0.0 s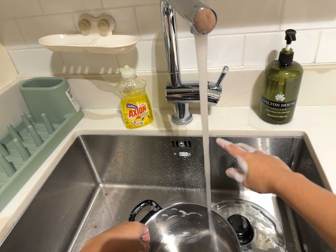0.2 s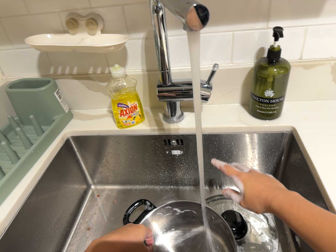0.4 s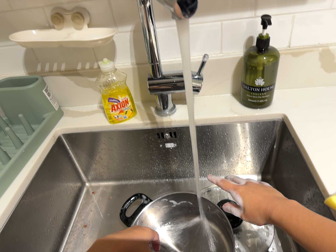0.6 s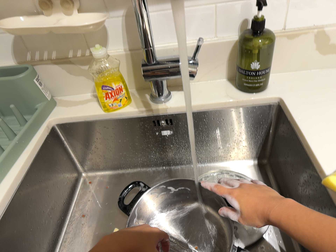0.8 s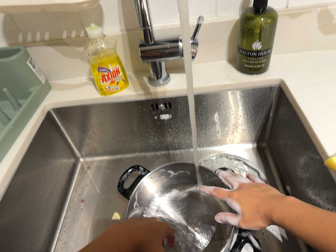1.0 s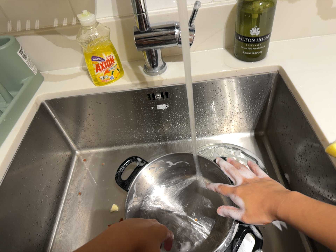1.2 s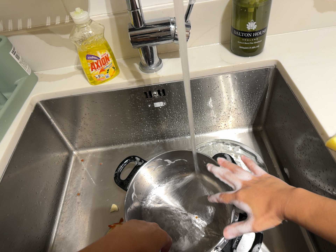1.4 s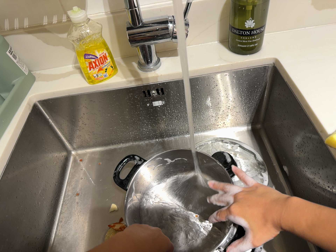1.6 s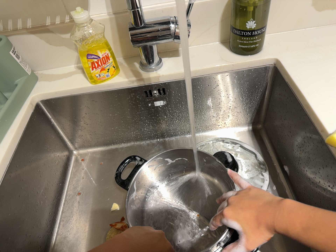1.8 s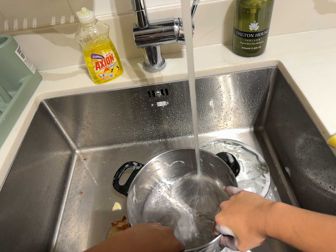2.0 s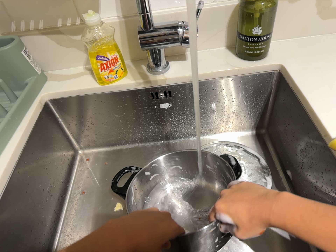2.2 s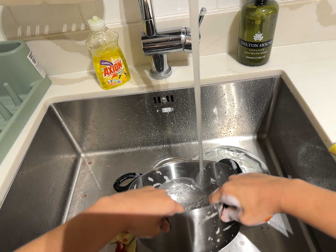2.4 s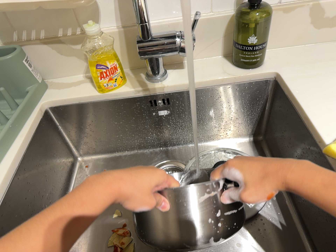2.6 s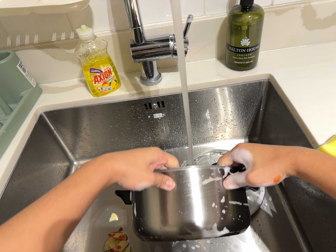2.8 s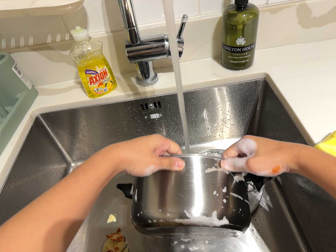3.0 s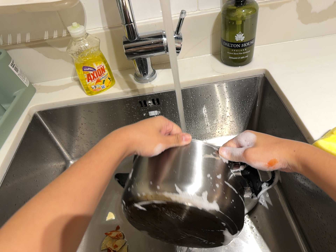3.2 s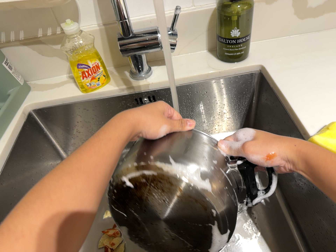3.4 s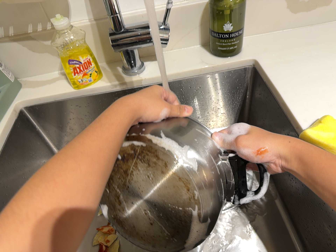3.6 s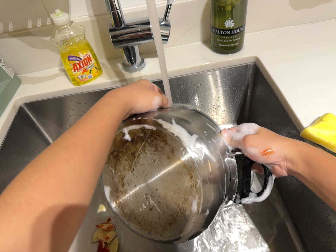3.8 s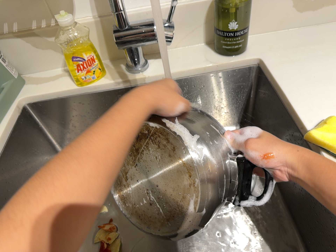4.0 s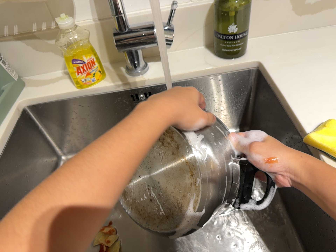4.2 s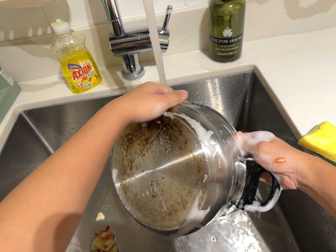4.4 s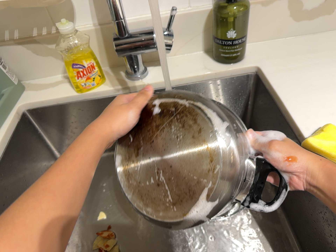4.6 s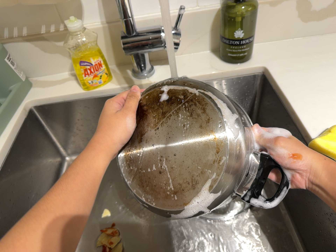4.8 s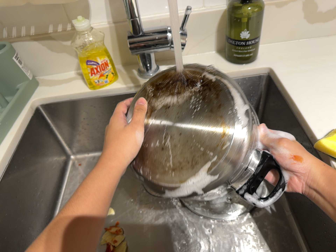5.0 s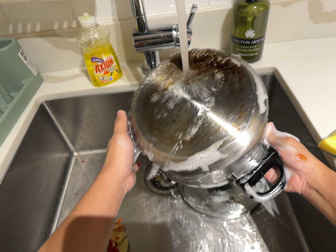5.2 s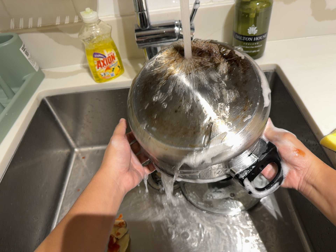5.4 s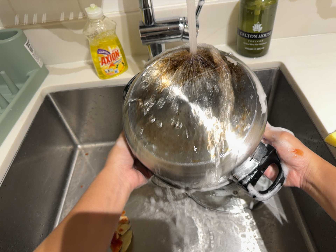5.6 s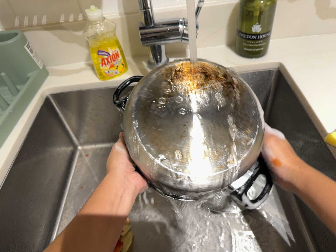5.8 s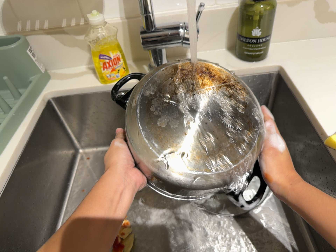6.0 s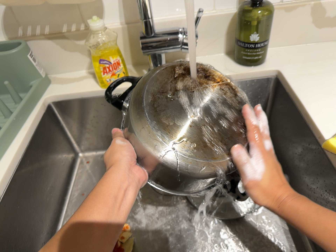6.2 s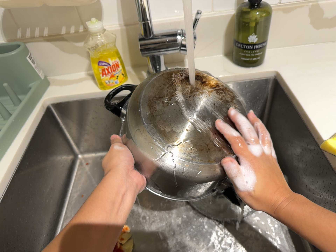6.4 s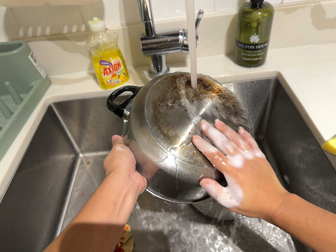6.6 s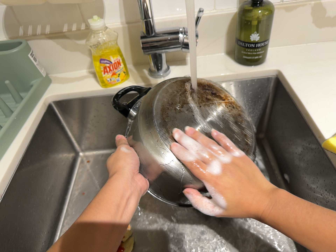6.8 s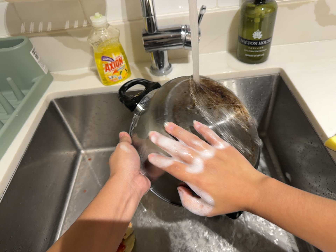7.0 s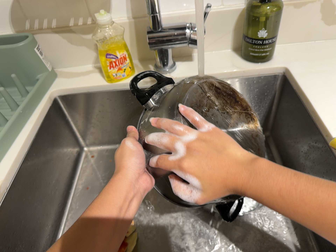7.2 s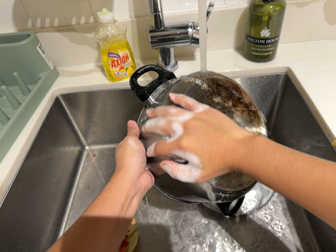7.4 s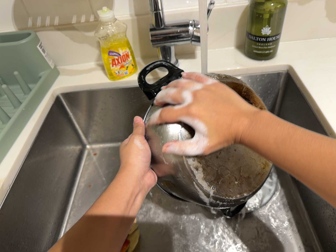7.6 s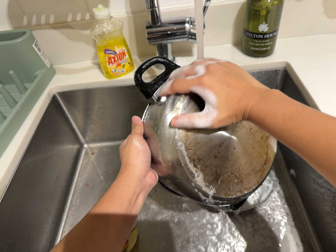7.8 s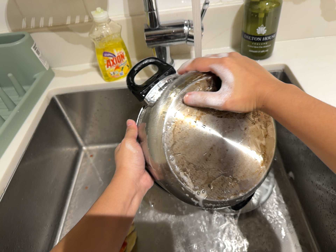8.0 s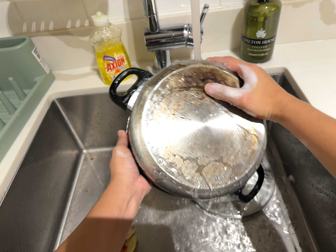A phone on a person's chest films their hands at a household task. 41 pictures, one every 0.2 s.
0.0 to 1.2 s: The camera's aim tips toward the bottom of its view by about 10 degrees, and the scene shifts upward. It rolls about its line of sight by about 10 degrees, and the scene rotates counterclockwise.
1.2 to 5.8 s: The camera shifts only a little, or ends up much as it began.
5.8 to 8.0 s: The camera keeps its place and its aim.
The film runs forward here.
